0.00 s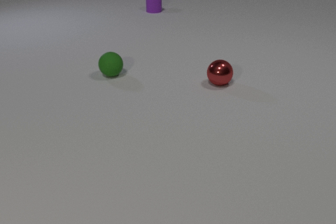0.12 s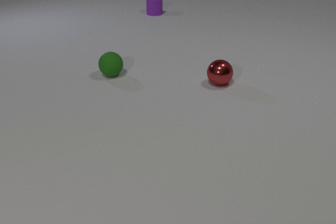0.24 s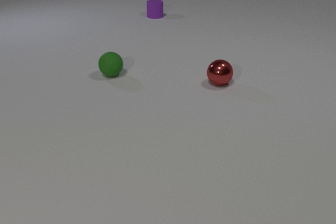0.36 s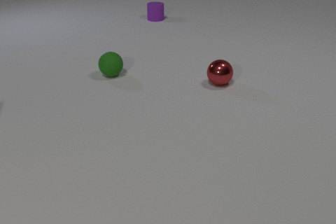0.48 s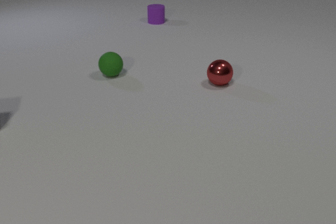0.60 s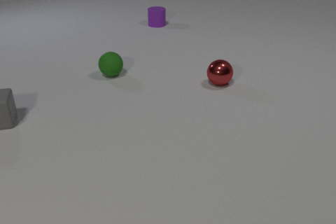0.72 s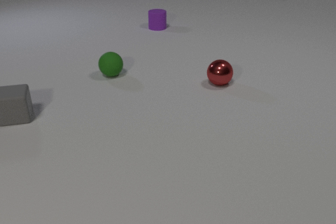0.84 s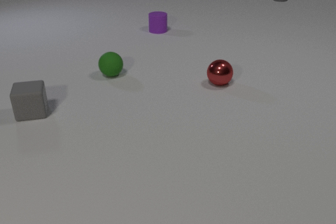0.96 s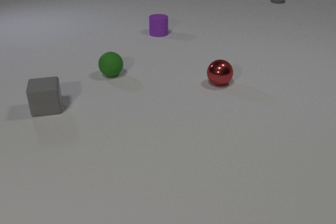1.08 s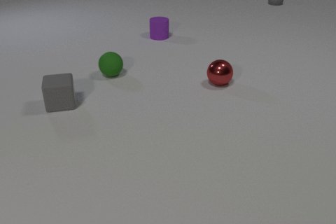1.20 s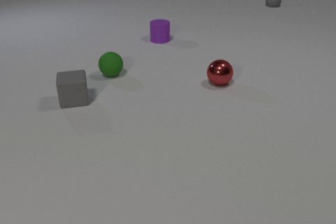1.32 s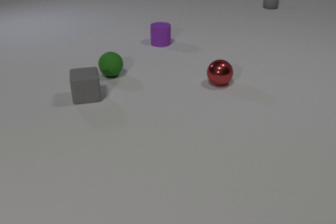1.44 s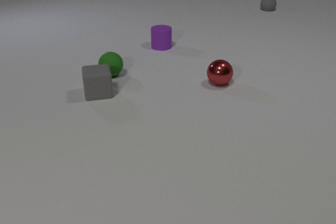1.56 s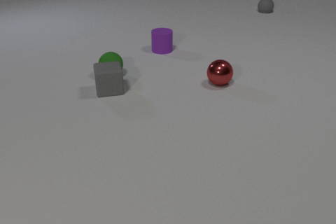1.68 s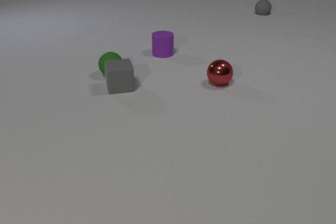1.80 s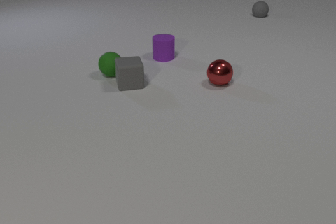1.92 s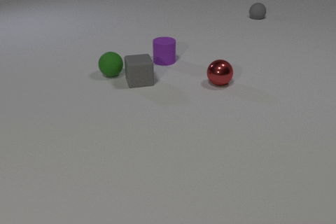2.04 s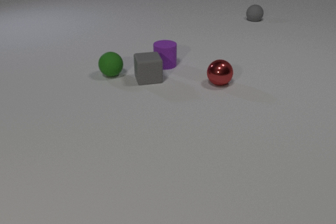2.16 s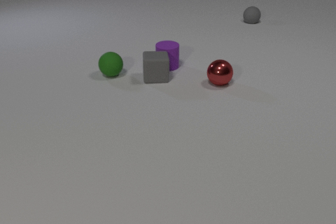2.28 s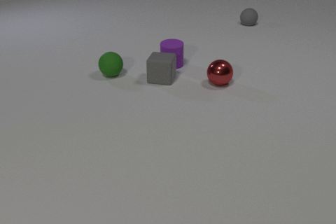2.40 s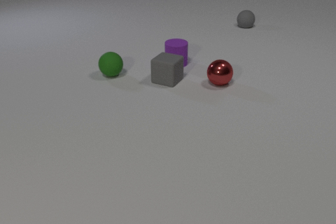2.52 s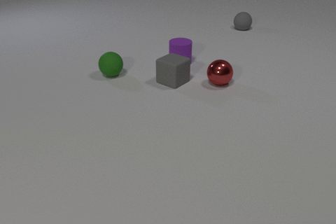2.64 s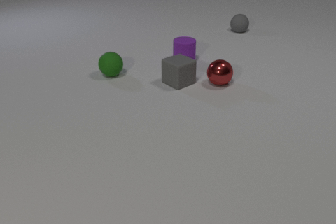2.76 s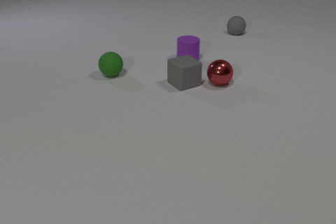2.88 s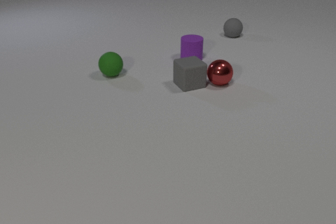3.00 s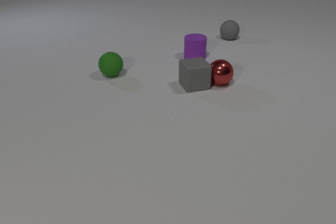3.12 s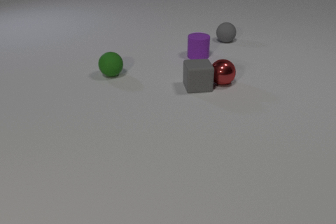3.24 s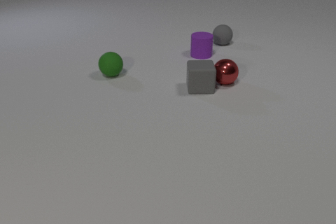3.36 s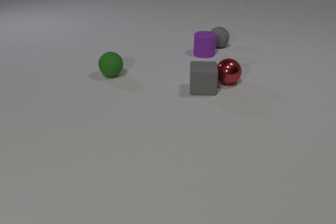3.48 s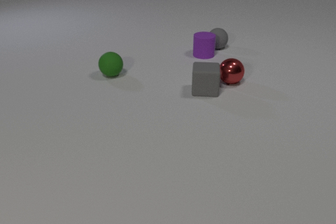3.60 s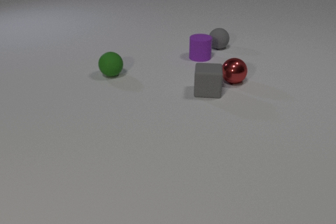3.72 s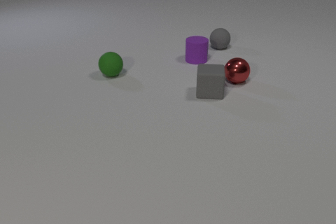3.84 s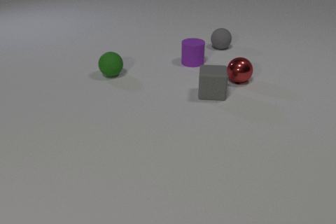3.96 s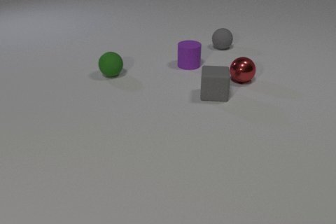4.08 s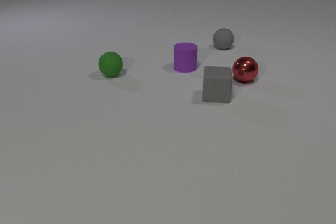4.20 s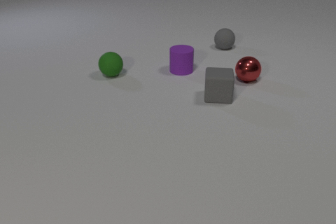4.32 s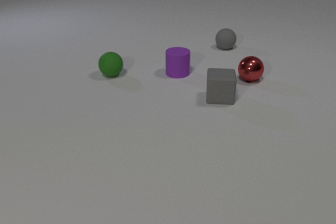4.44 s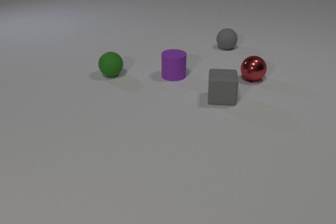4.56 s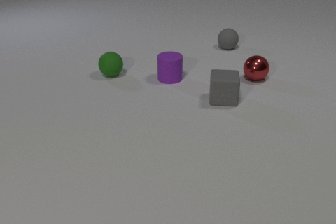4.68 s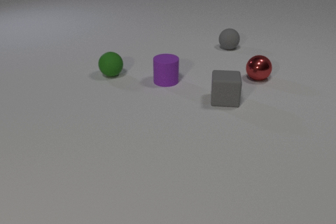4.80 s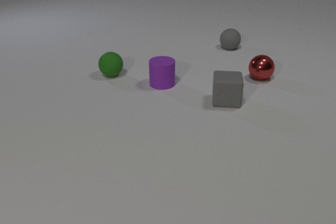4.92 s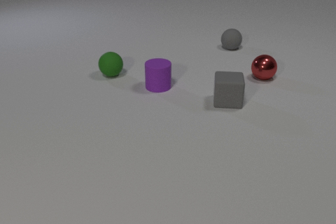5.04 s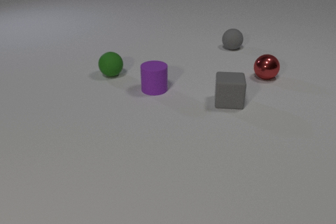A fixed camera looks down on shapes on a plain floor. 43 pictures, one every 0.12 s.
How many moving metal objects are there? 1.
What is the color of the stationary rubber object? green.
How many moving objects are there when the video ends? 4.
0.00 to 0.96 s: The gray rubber cube comes in at the left edge, slides to the right. The purple rubber cylinder slides toward the camera. The gray rubber sphere comes in at the top edge, rolls toward the camera.
0.96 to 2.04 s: The gray rubber cube slides to the right and away from the camera. The purple rubber cylinder slides toward the camera. The gray rubber sphere rolls toward the camera.
2.04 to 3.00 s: The gray rubber cube slides to the right, spins clockwise seen from above by about 90 degrees, its near face sliding to the left. The purple rubber cylinder slides to the right and away from the camera. The gray rubber sphere rolls toward the camera. The gray rubber cube and the purple rubber cylinder collide. The gray rubber cube and the red metal sphere collide.
3.00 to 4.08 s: The gray rubber cube slides to the right and toward the camera, spins clockwise seen from above by about 30 degrees, its near face sliding to the left. The purple rubber cylinder slides toward the camera. The gray rubber sphere rolls toward the camera. The red metal sphere rolls to the right and away from the camera. The purple rubber cylinder and the gray rubber sphere collide.
4.08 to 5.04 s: The gray rubber cube slides to the right and toward the camera. The purple rubber cylinder slides toward the camera and to the left. The gray rubber sphere rolls to the right. The red metal sphere rolls to the right and away from the camera.
